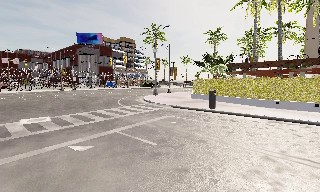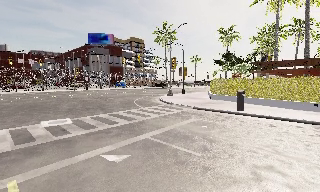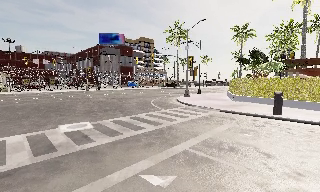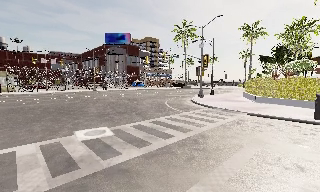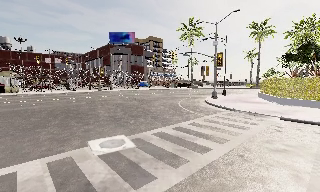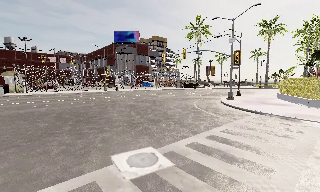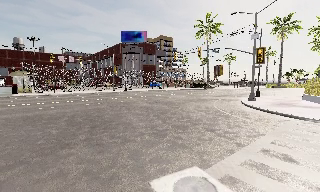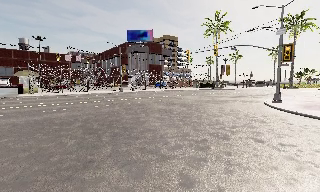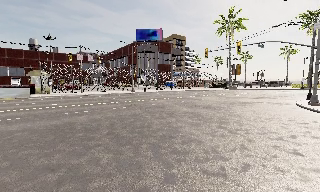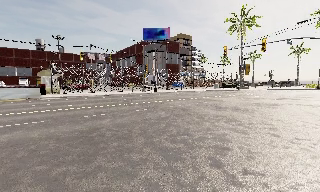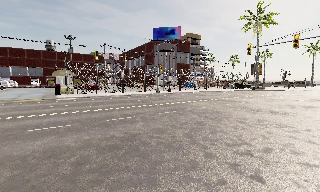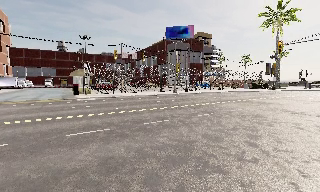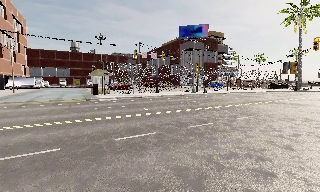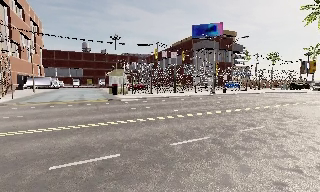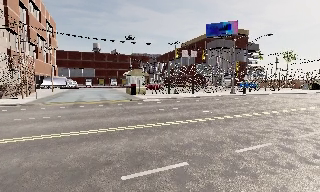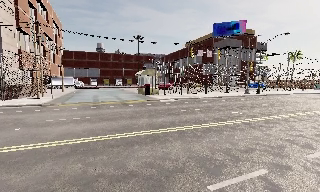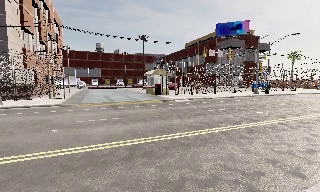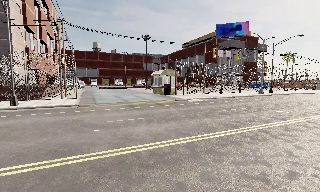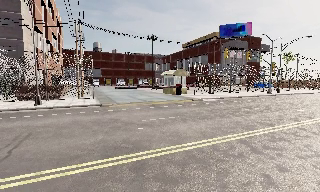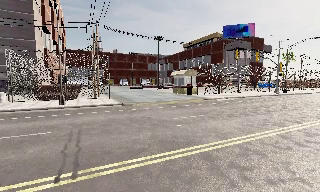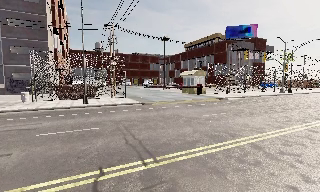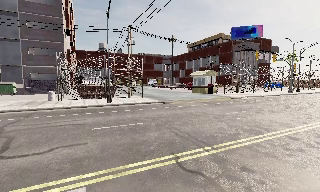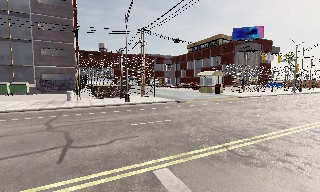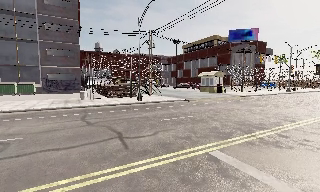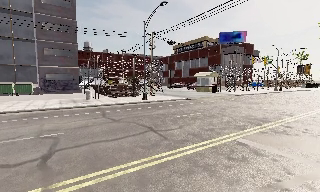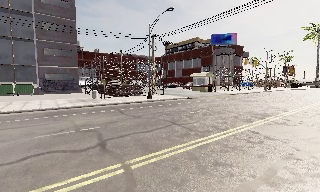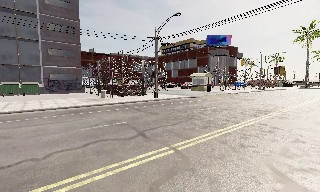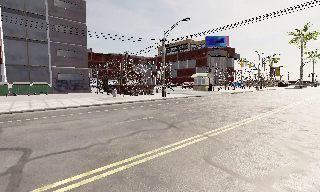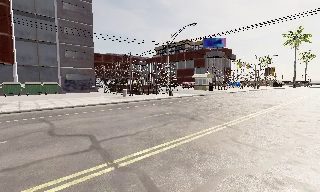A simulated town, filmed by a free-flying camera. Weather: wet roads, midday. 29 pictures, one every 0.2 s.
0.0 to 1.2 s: The scene slides to the right, as the camera pans about 10 degrees to its left. It travels forward and to its left, about 8 m, so what stands in front looms larger.
1.2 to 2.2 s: The camera travels to its left and forward, about 8 m, so close, fixed things drift to the right.
2.2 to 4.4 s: The camera travels to its left, about 18 m, so close, fixed things drift to the right.
4.4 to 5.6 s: The camera pans to its right, which is clockwise from overhead, by about 15 degrees. It travels to its left and backward, about 10 m, so close, fixed things drift to the right.
The film runs backward here.
